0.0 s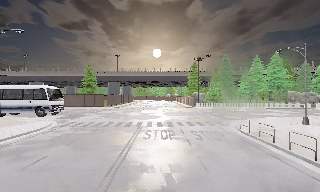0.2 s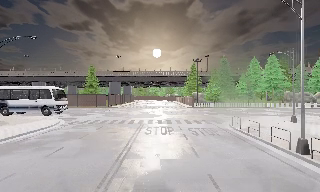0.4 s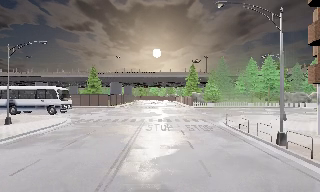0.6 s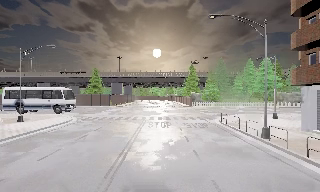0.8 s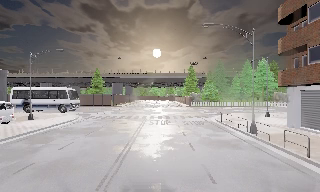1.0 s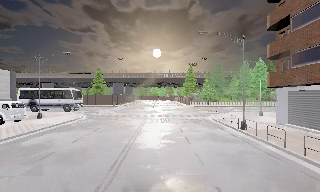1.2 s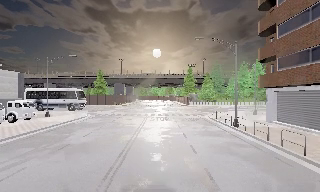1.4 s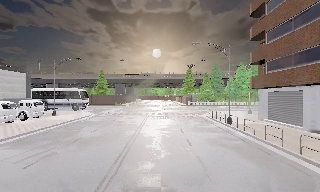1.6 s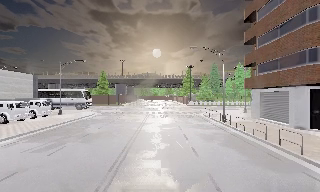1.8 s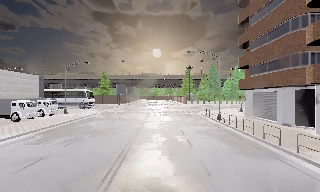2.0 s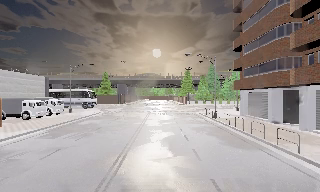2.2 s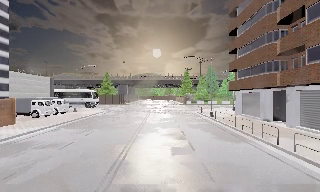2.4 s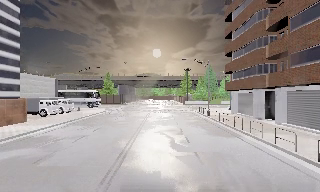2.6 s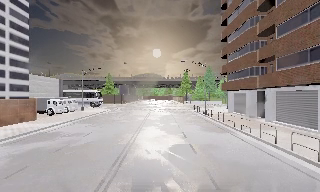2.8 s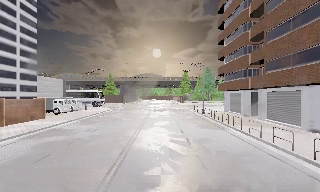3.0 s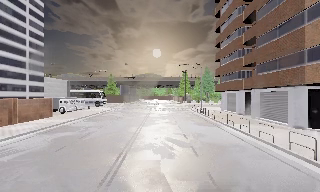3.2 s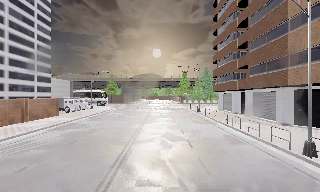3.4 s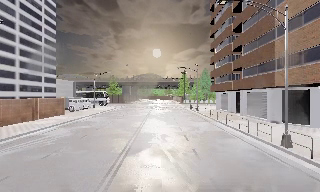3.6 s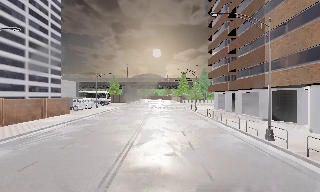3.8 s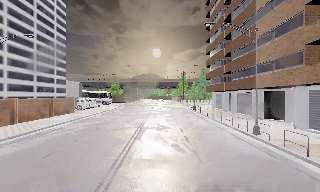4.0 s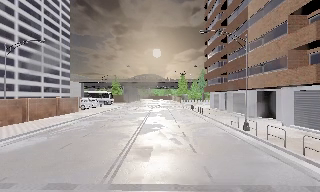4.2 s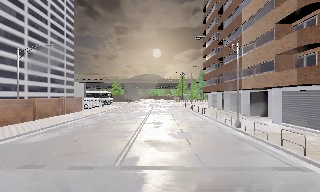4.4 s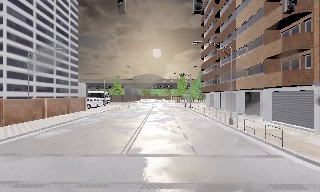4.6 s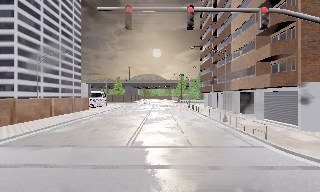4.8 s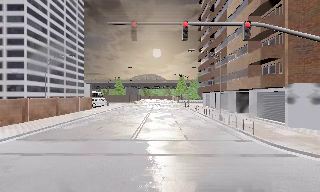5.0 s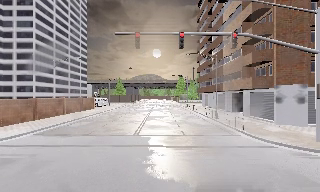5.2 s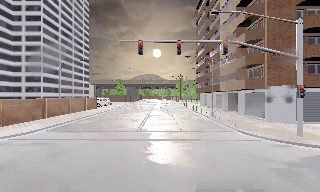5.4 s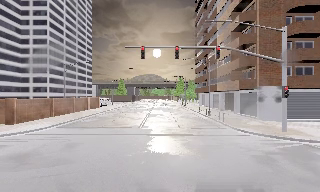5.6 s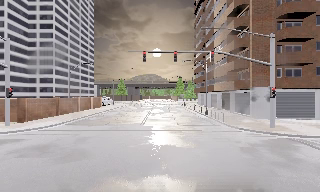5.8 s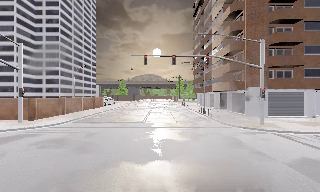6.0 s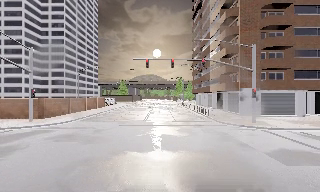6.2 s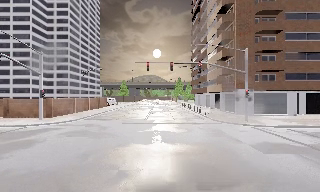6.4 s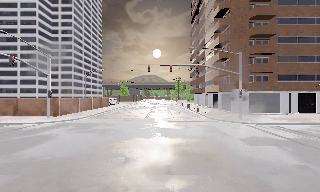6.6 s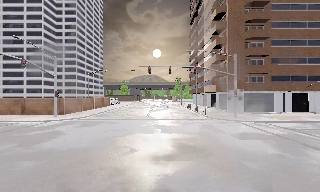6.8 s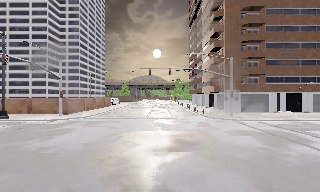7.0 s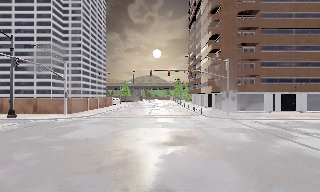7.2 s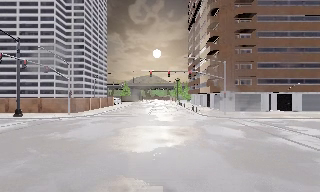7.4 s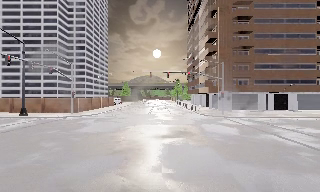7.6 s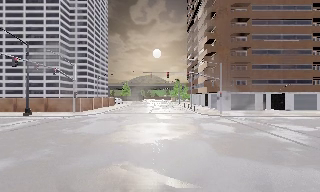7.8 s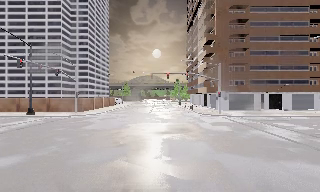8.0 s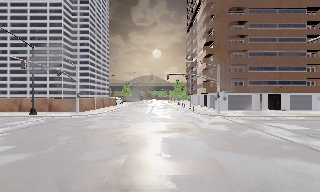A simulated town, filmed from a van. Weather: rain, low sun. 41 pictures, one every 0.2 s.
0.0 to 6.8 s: The camera travels backward, about 45 m, so what stands in front gets smaller.
6.8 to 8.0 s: The camera travels backward, about 4.5 m, so what stands in front gets smaller. It loses speed.
The film runs backward here.
